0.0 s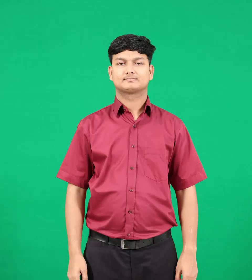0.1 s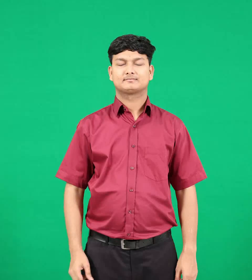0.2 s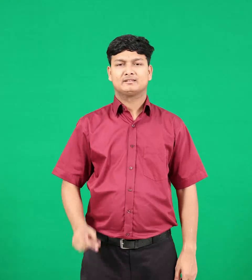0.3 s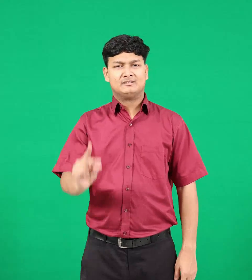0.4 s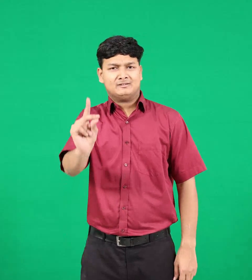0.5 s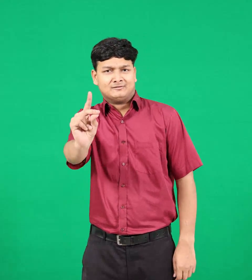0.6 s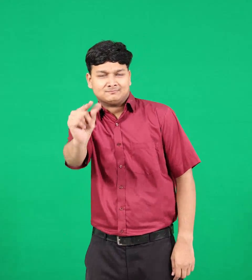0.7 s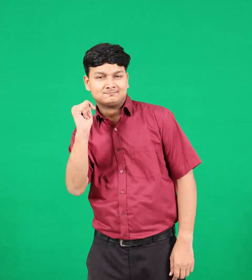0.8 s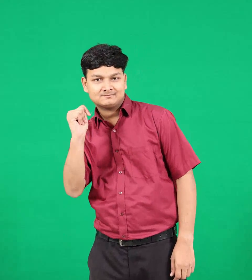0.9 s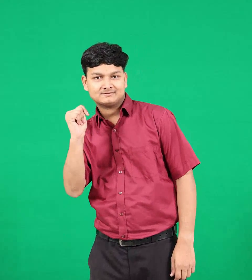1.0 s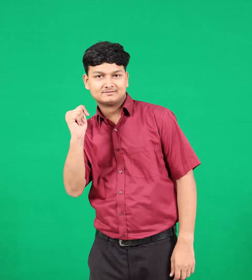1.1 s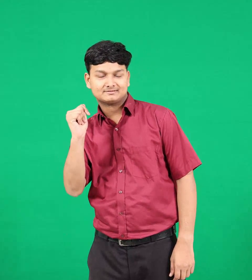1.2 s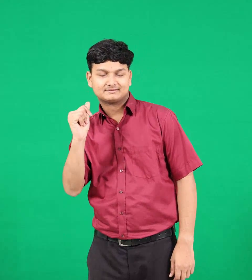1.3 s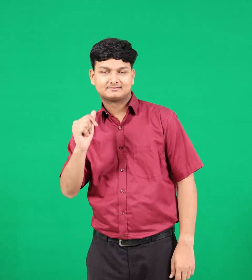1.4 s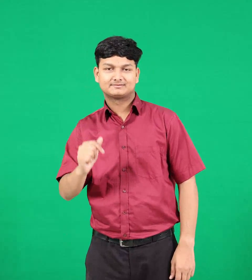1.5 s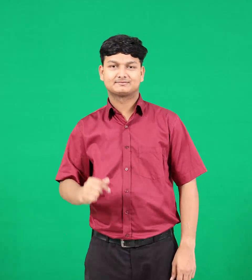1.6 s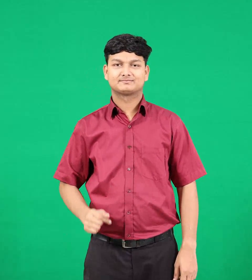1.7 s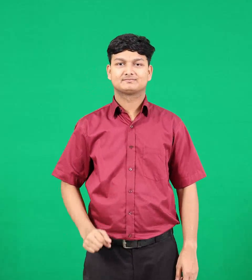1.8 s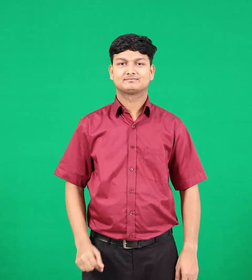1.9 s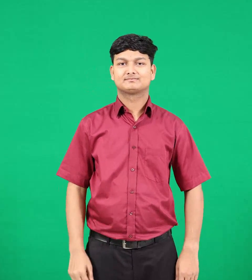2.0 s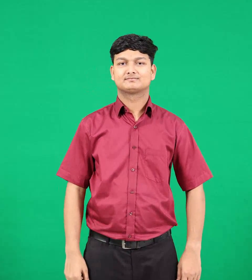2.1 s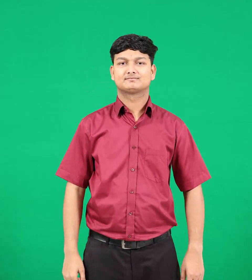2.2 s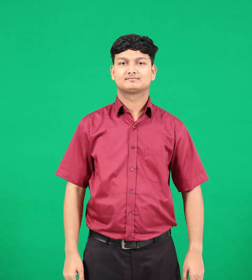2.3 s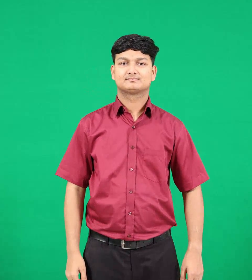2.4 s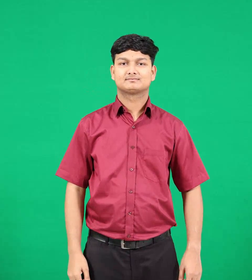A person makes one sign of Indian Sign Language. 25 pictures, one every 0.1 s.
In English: faster
